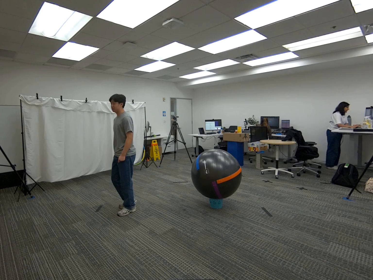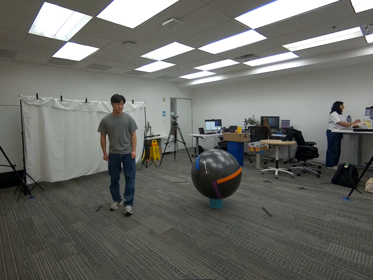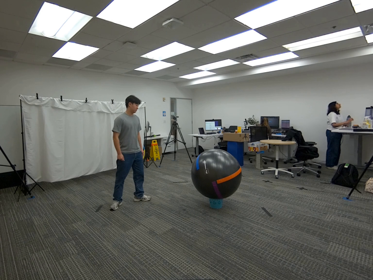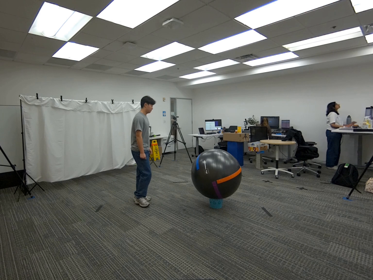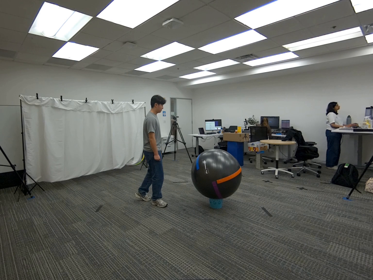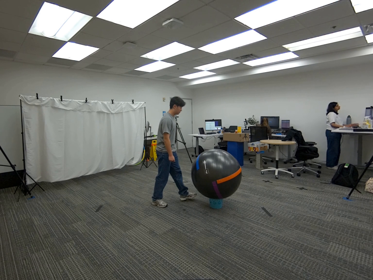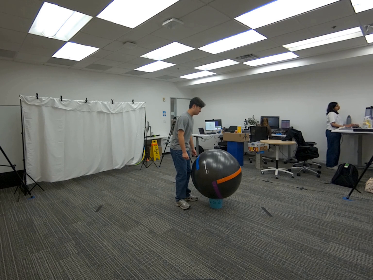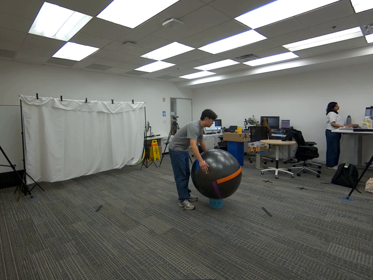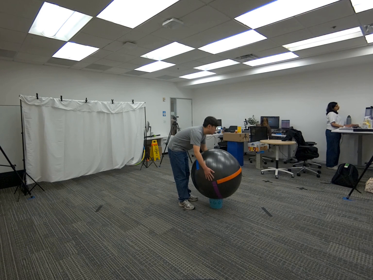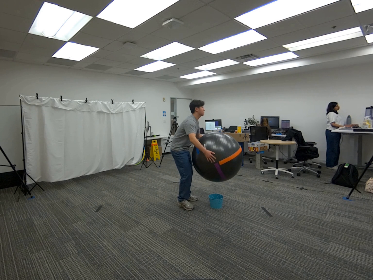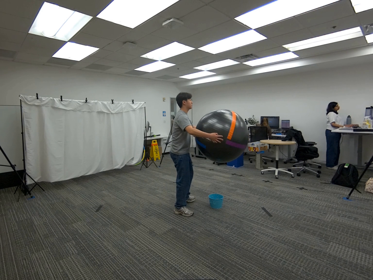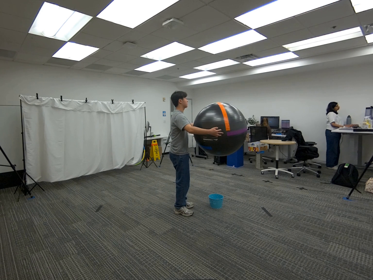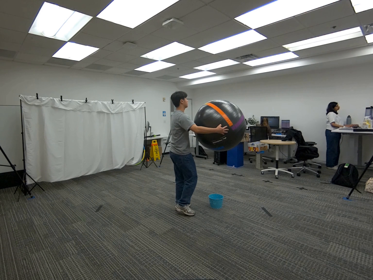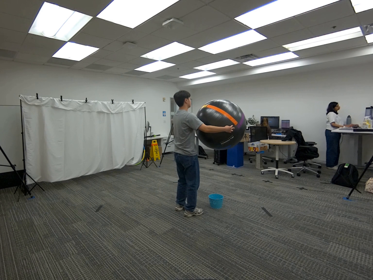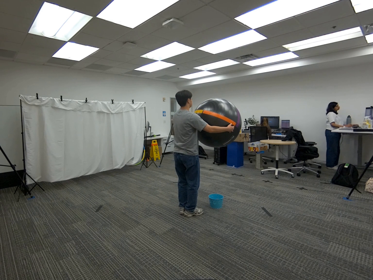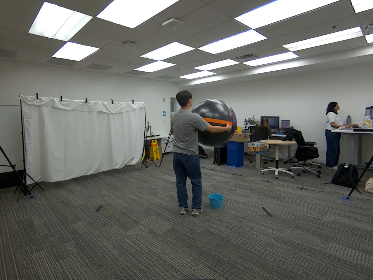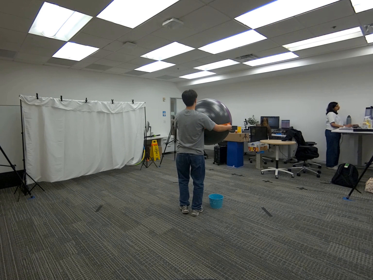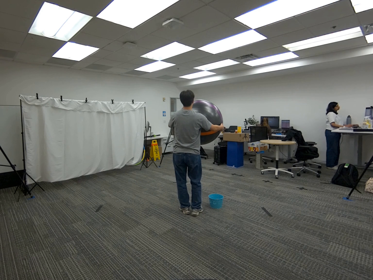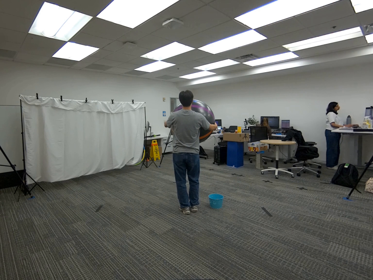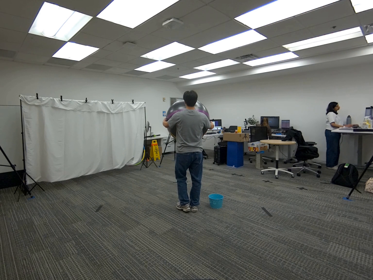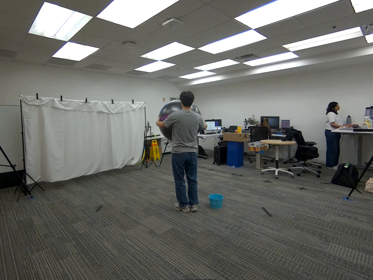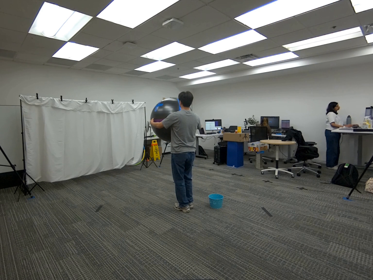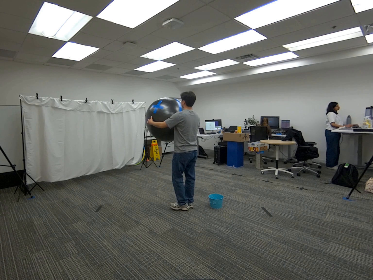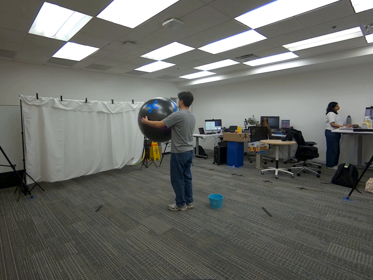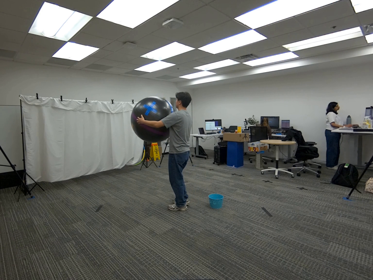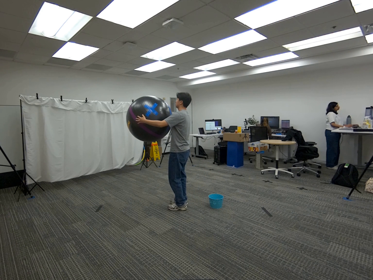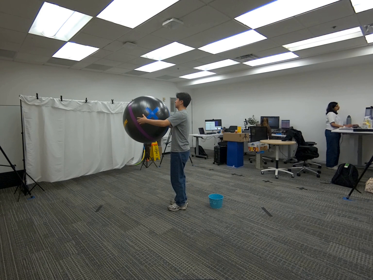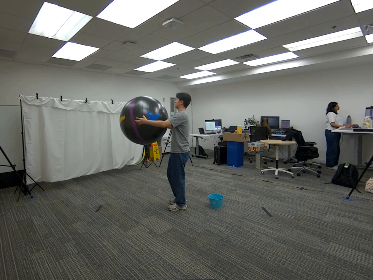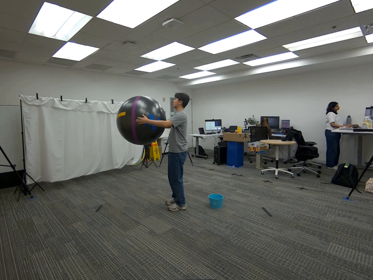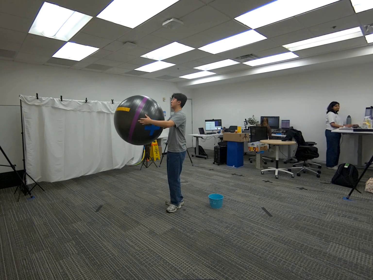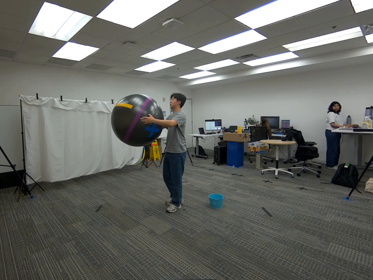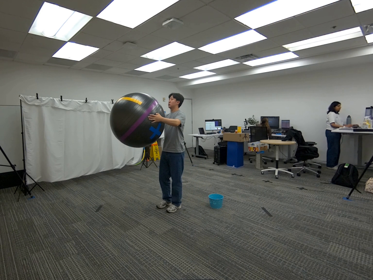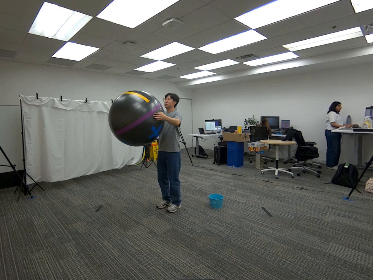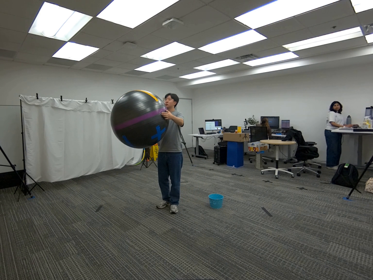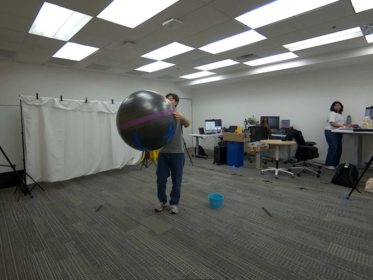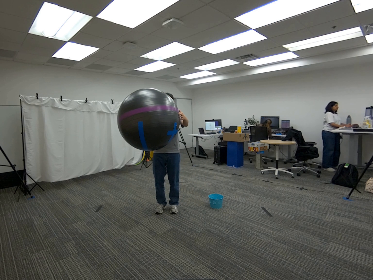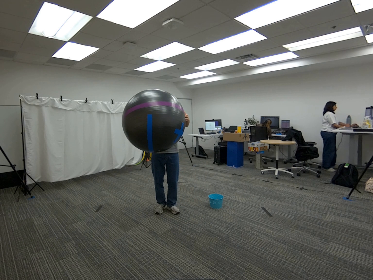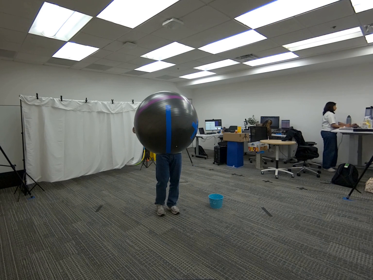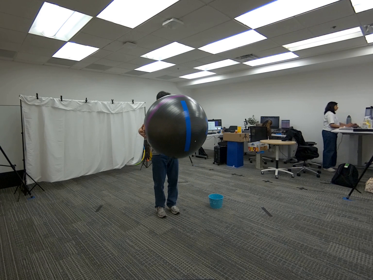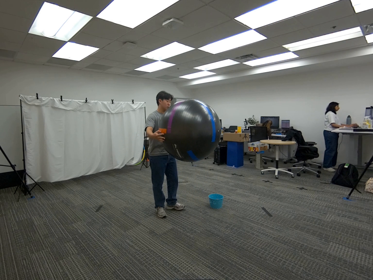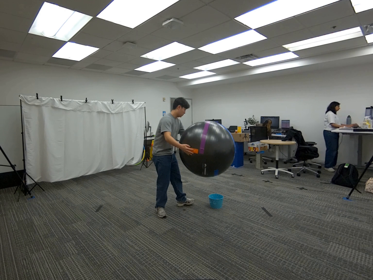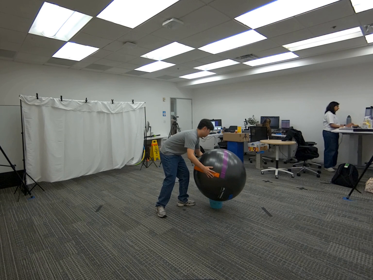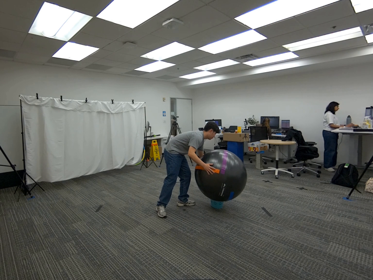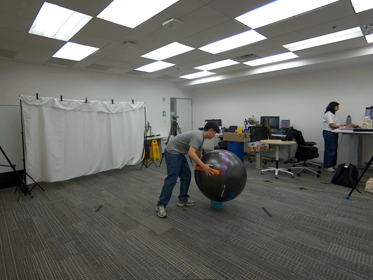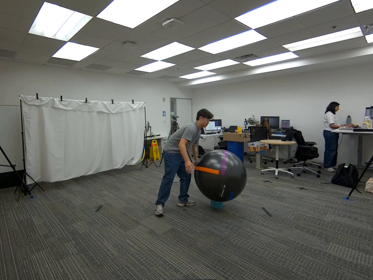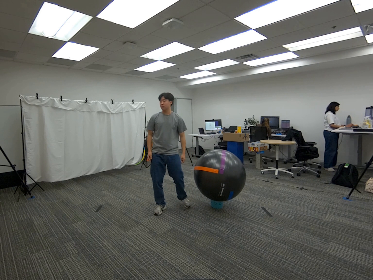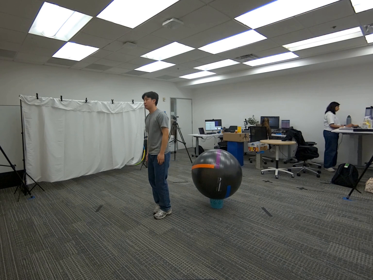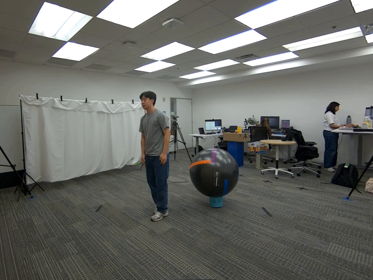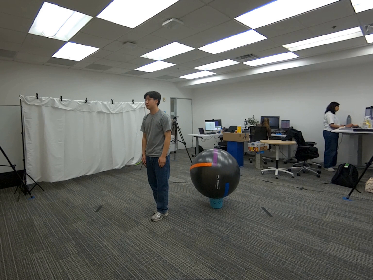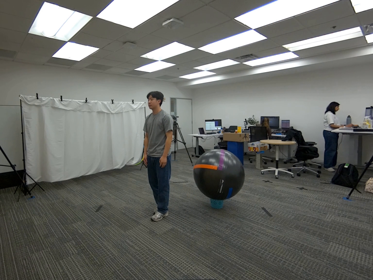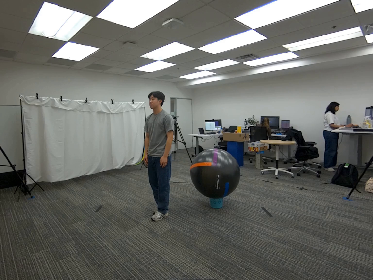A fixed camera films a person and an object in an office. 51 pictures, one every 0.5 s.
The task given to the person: Walk over to the yoga ball and pick up using both hands. Rotate the yoga ball and your body to have each camera get a visual of the yoga ball. Place ball on ground when finished.
